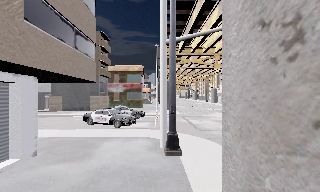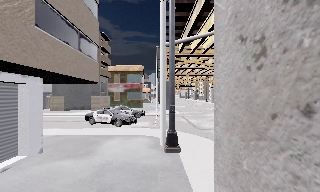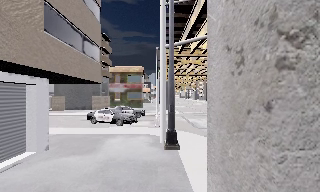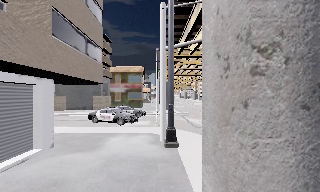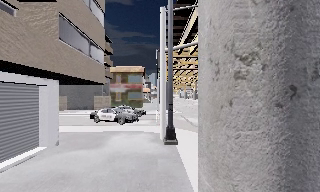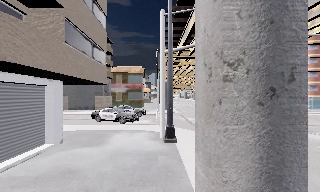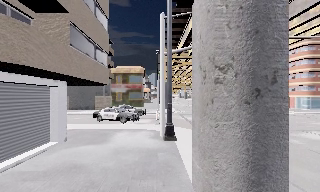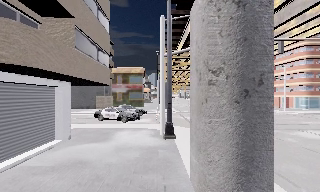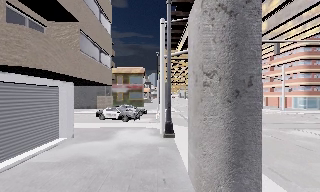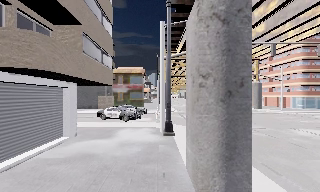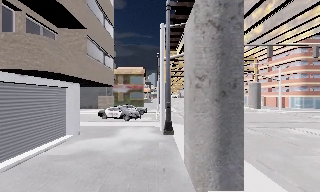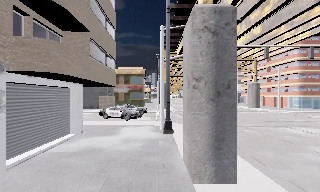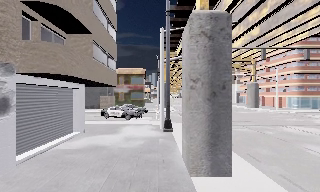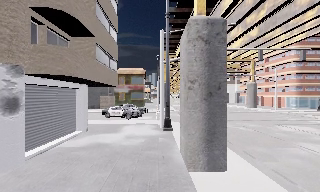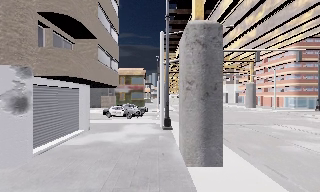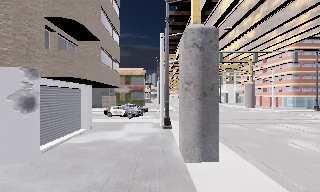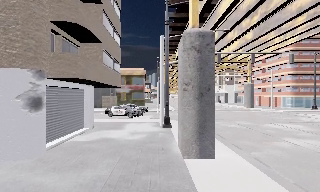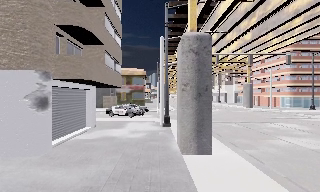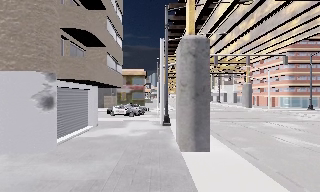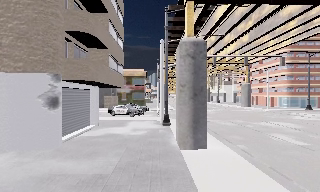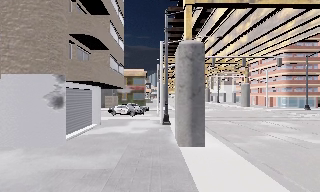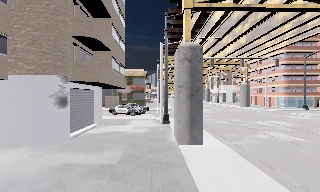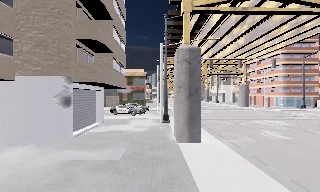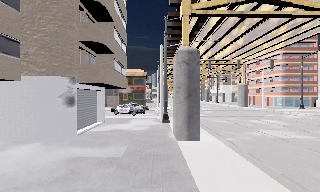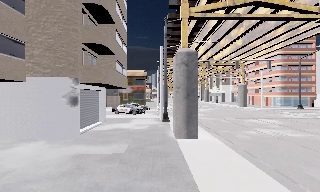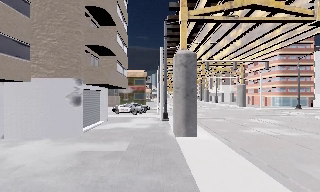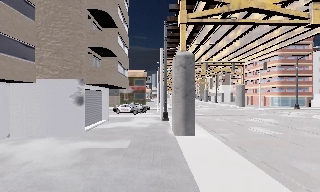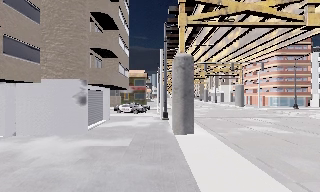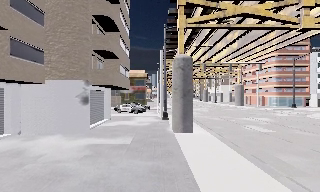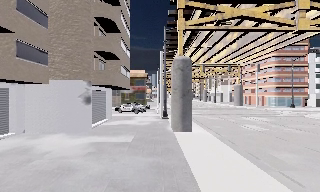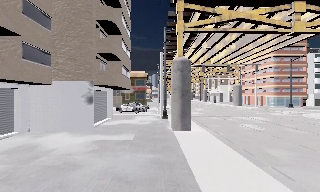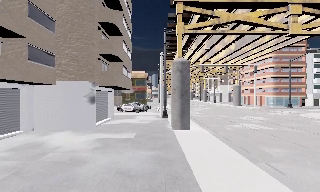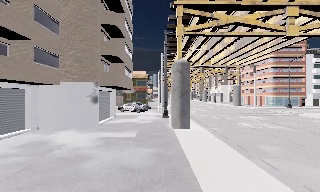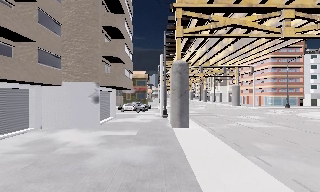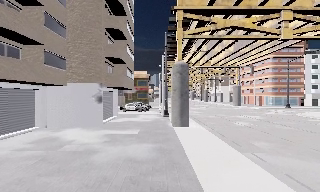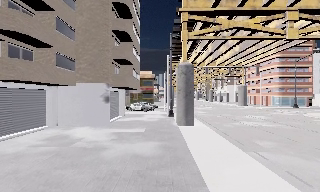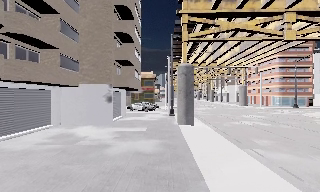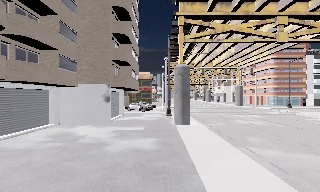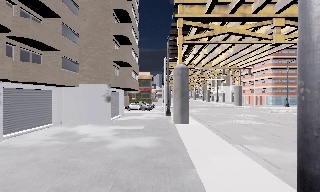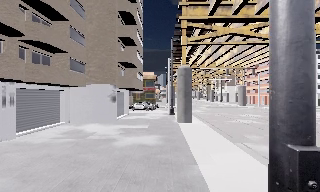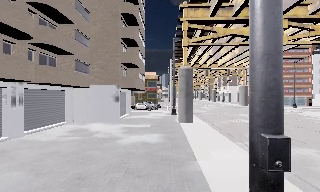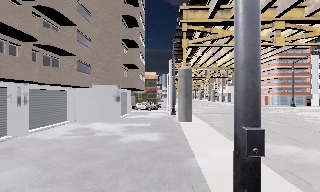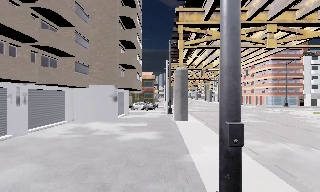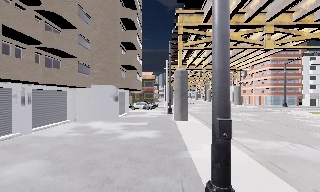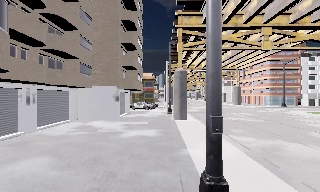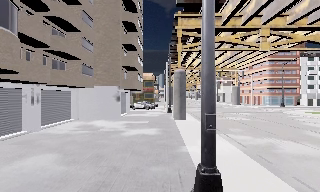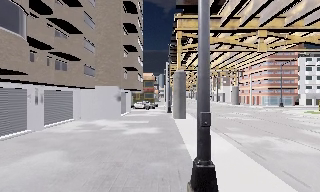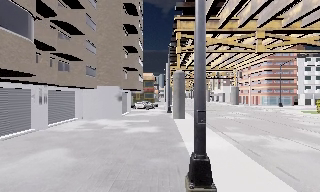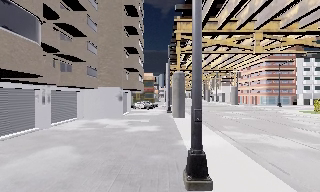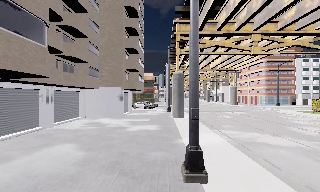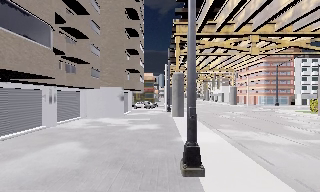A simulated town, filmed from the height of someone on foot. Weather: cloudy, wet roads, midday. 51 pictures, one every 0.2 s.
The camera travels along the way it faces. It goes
backward.
0.0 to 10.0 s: The camera travels backward, about 18 m, so what stands in front gets smaller.
The film runs backward here.
